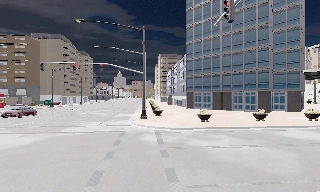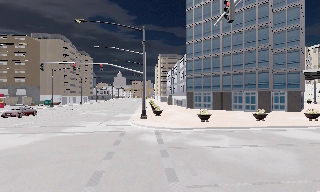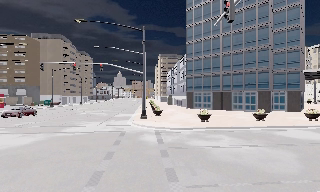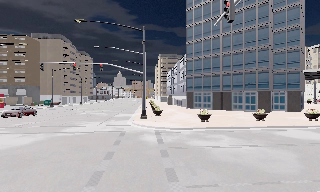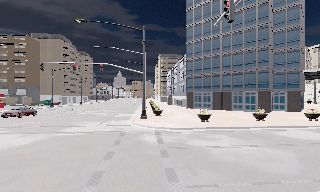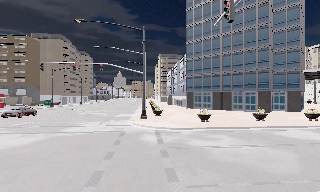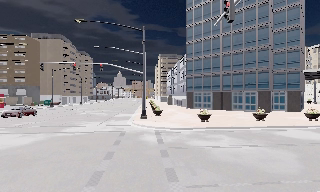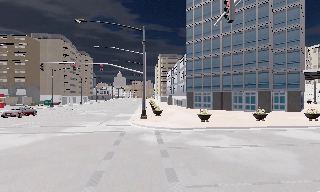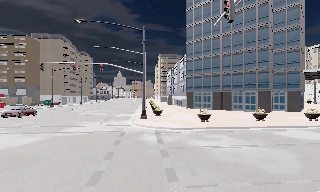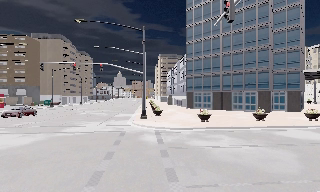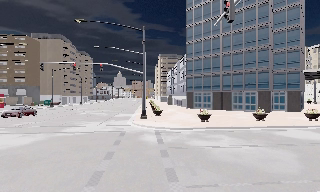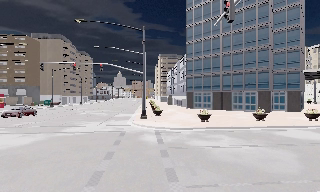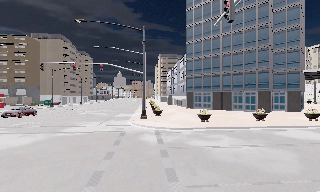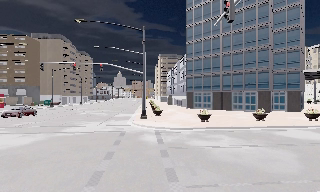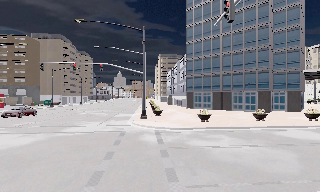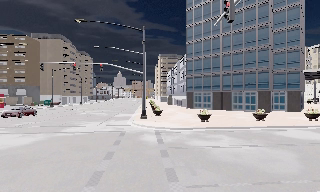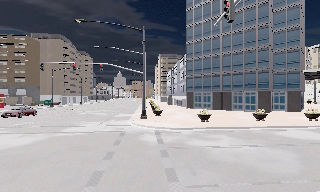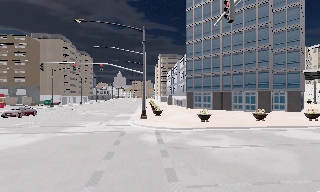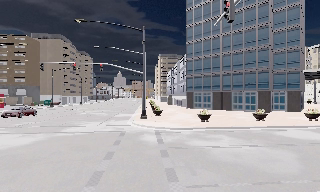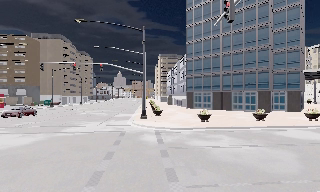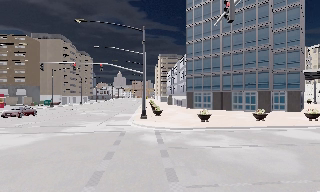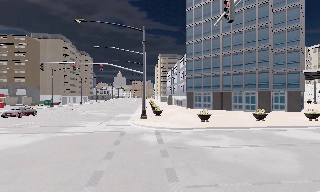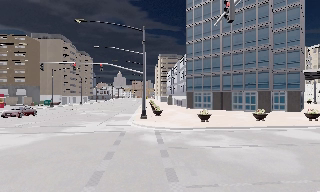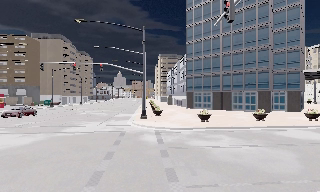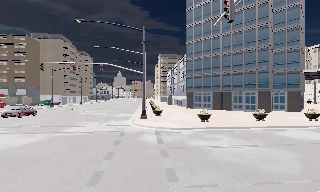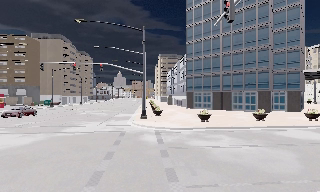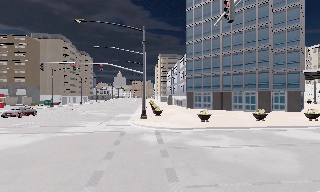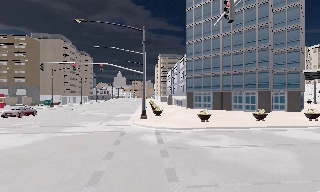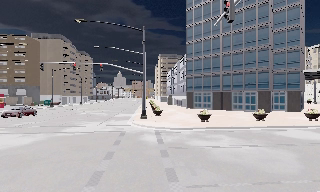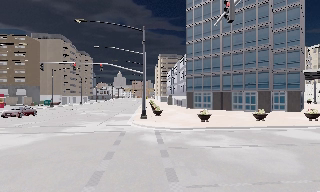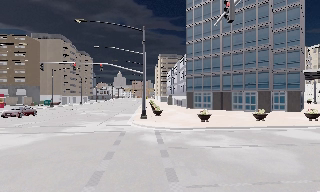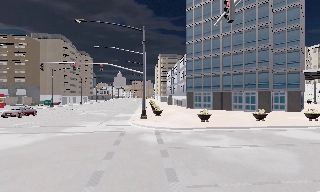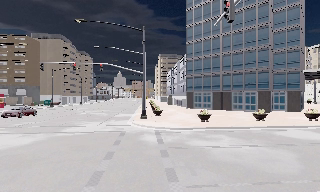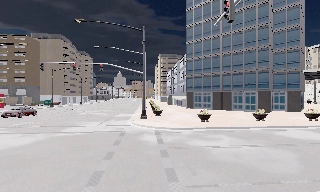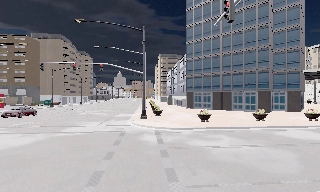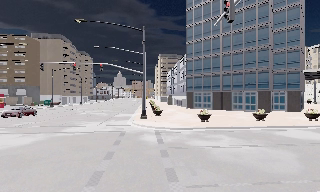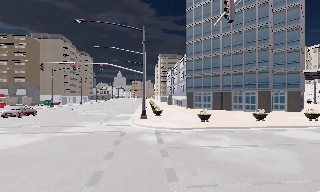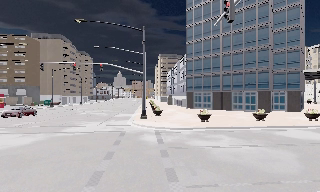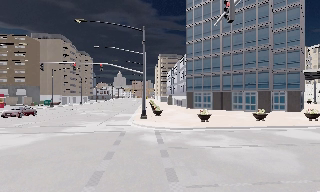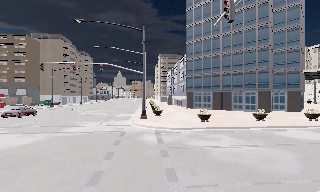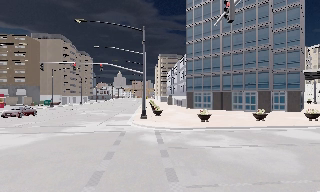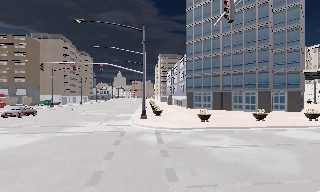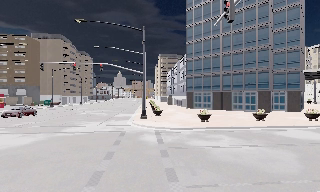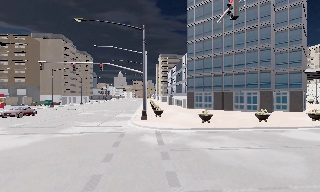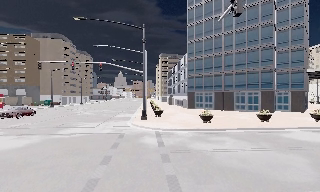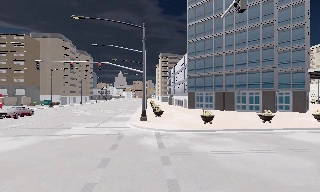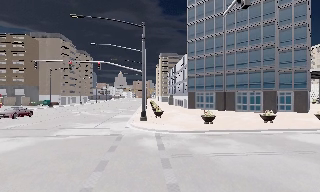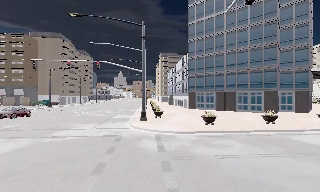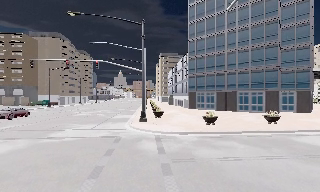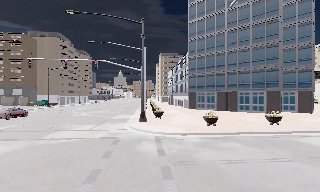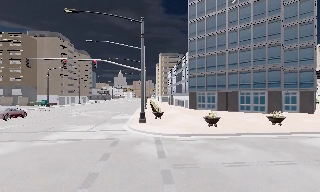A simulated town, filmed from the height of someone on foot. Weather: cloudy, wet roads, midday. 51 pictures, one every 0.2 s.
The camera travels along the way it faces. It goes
forward.
0.0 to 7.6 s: The camera keeps its place and its aim.
7.6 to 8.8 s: The camera travels forward, about 0.5 m, so what stands in front looms larger. It gains speed.
8.8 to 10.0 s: The camera travels forward, about 1.5 m, so what stands in front looms larger.
The film runs forward here.
